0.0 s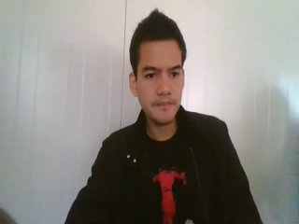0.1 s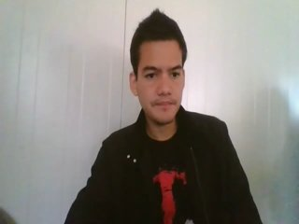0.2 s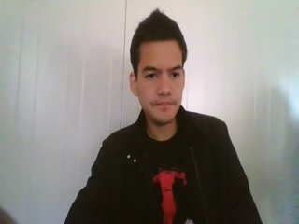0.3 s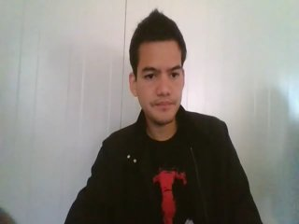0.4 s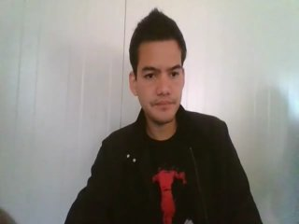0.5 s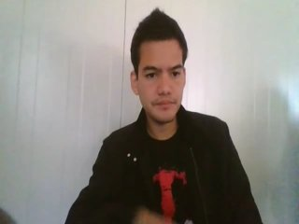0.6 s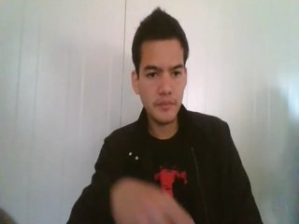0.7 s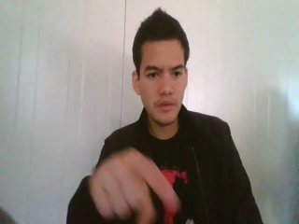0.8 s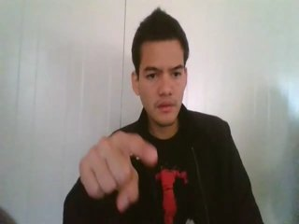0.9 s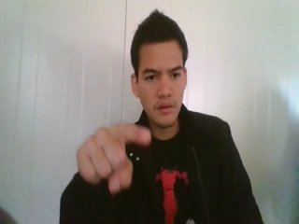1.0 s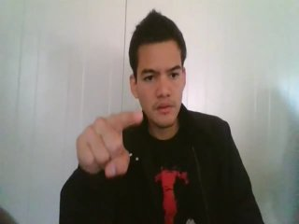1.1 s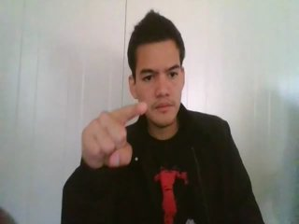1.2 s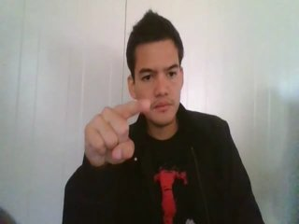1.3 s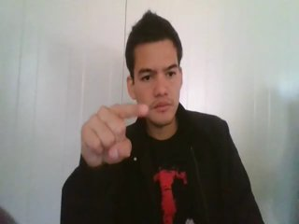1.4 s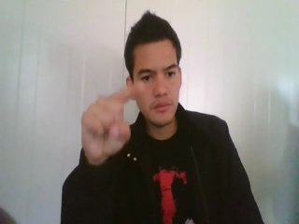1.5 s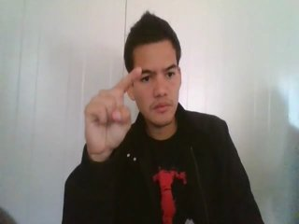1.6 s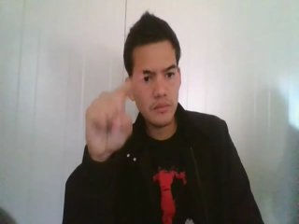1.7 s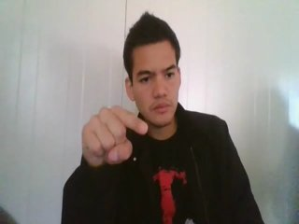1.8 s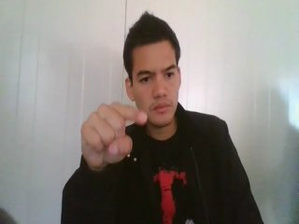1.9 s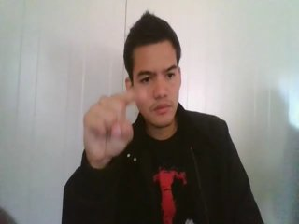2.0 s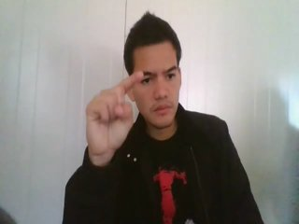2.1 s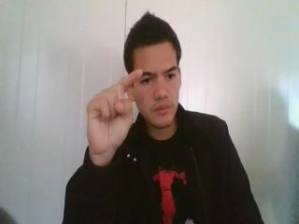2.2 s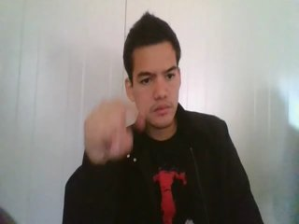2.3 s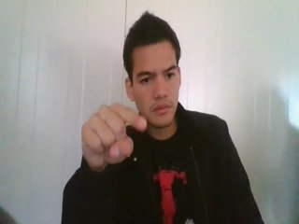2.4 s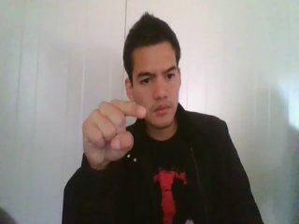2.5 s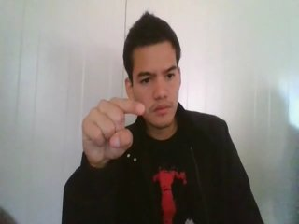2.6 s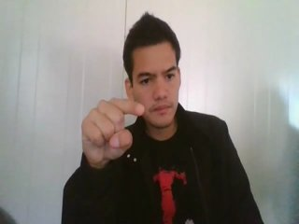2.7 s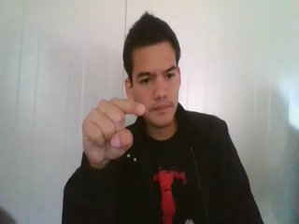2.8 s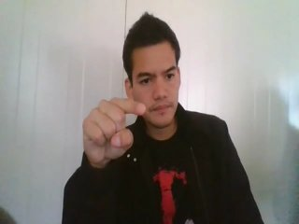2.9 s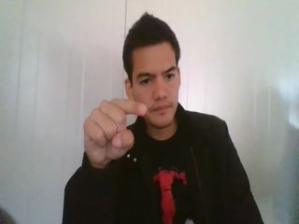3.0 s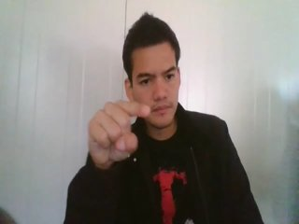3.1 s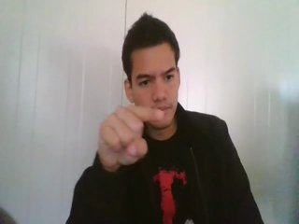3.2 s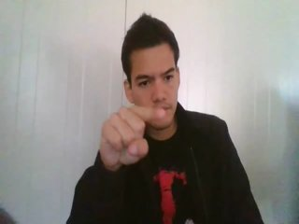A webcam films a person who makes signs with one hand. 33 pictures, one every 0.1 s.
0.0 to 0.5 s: Non-gesture.
0.6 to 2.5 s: Double click with one finger.
2.6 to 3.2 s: Pointing with one finger.
